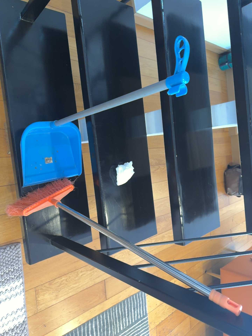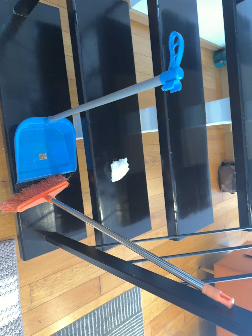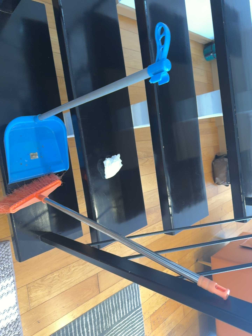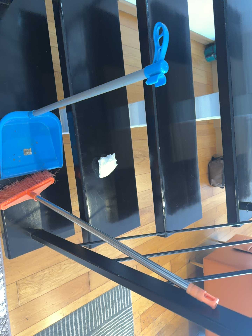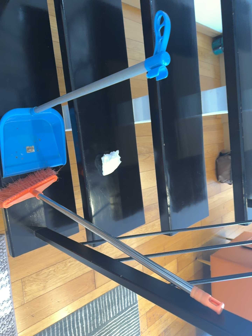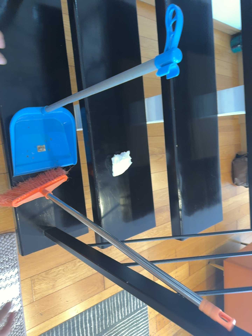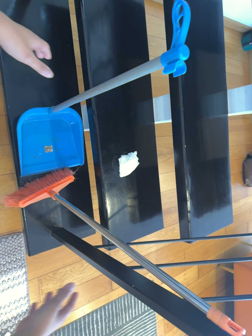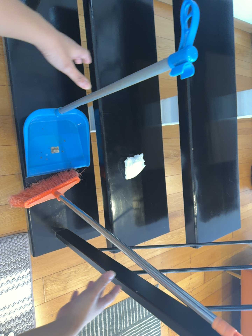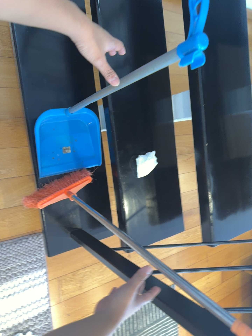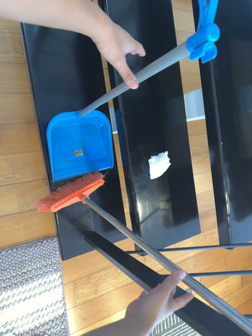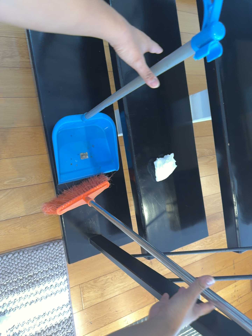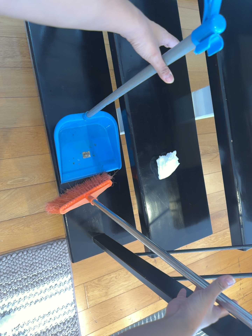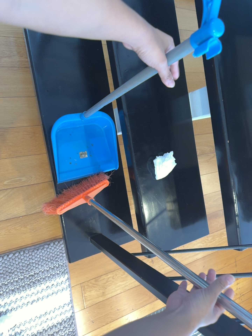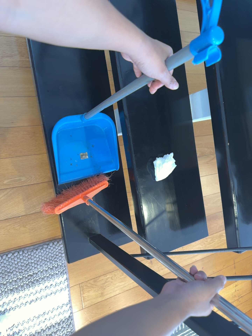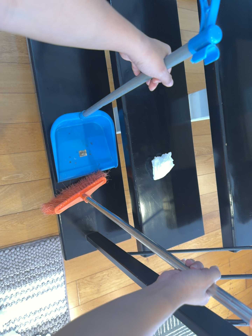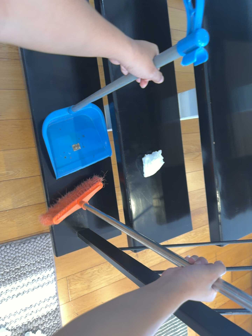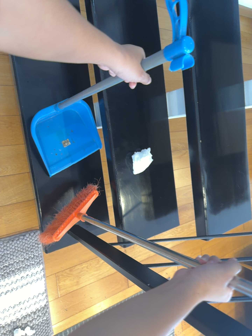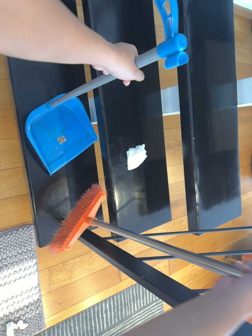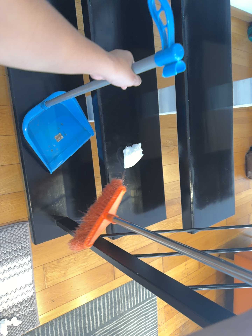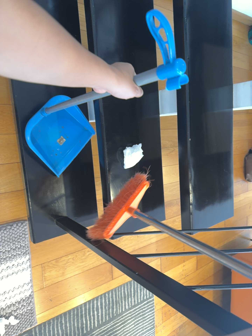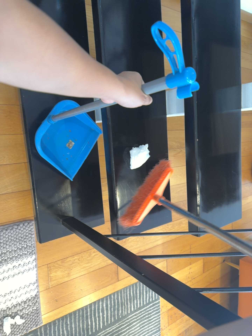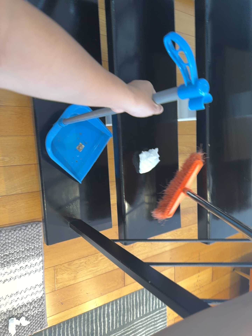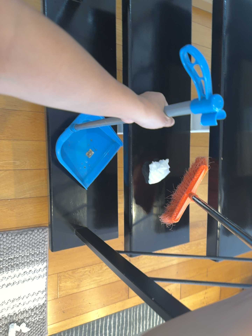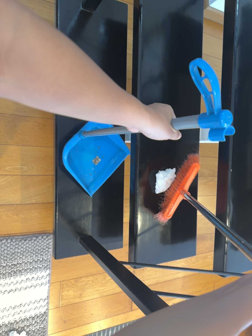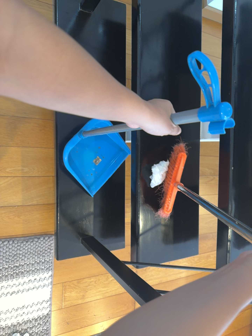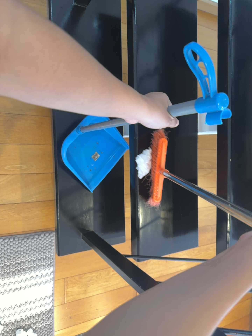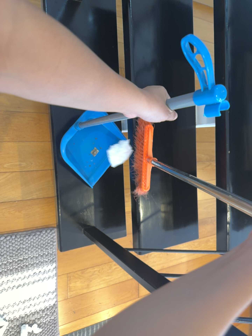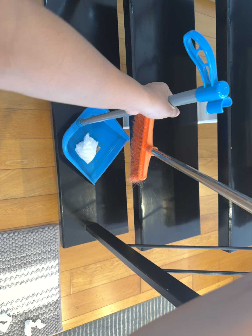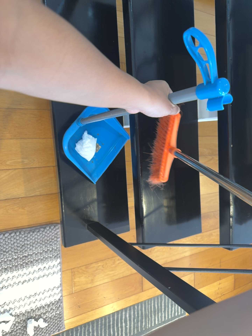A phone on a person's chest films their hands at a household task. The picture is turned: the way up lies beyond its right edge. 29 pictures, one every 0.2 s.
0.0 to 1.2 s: The camera travels forward and to its right, about 9 cm, so what stands in front looms larger.
1.2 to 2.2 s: The camera swings to its left by about 10 degrees, and the scene slides to the right.
2.2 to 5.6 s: The camera shifts only a little, or ends up much as it began.
The film runs forward here.
